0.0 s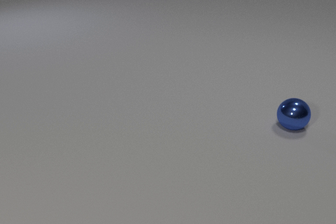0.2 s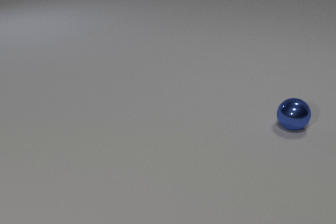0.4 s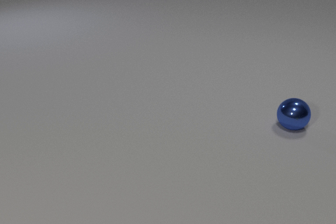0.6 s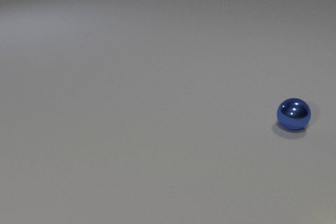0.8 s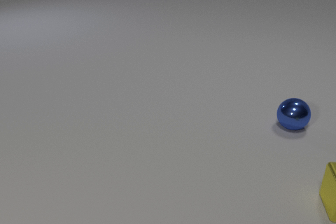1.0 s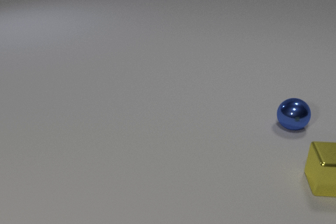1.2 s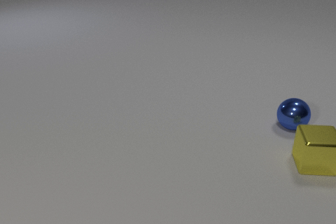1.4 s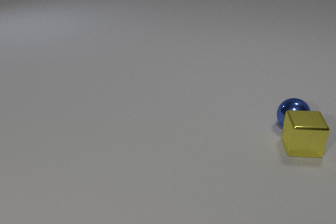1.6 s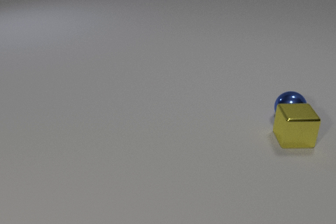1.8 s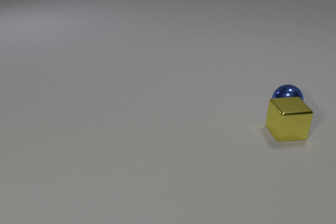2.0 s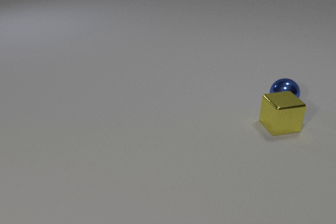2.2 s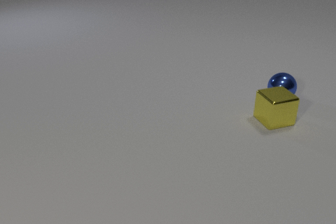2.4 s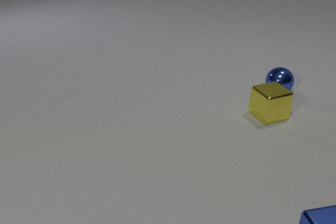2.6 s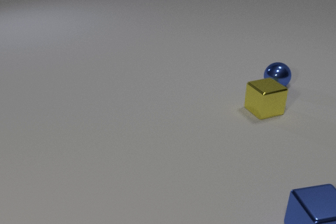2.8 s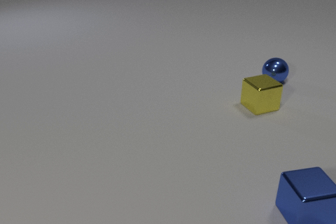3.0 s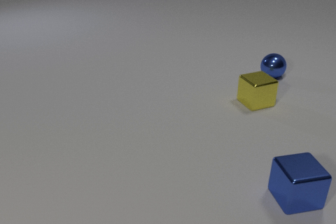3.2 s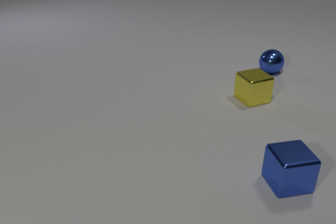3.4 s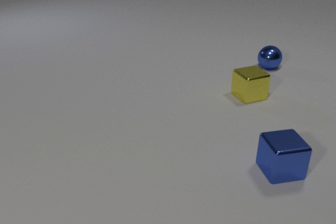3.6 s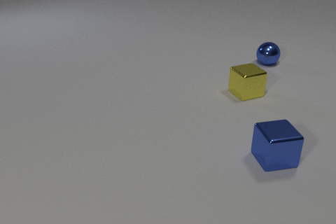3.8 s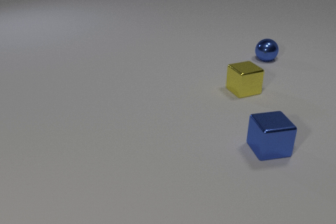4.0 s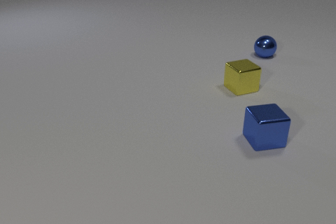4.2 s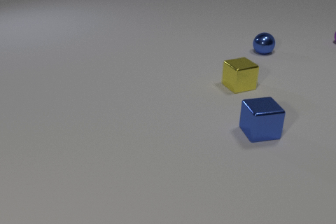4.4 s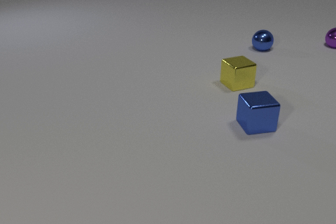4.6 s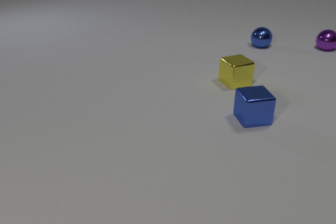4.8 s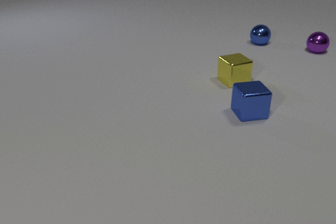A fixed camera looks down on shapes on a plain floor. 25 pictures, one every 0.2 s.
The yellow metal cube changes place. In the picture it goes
away from the camera.
The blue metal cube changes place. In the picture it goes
away from the camera.
0.0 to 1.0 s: The yellow metal cube comes in at the right edge, slides away from the camera and to the left.
1.0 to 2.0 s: The yellow metal cube slides away from the camera and to the left. The blue metal sphere rolls away from the camera. The yellow metal cube and the blue metal sphere collide.
2.0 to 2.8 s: The yellow metal cube slides away from the camera and to the left. The blue metal sphere rolls away from the camera. The blue metal cube comes in at the bottom edge, slides away from the camera and to the left.
2.8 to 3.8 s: The yellow metal cube slides away from the camera and to the left. The blue metal sphere rolls away from the camera. The blue metal cube slides away from the camera and to the left.
3.8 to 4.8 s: The yellow metal cube slides away from the camera and to the left. The blue metal sphere rolls away from the camera. The purple metal sphere comes in at the right edge, rolls toward the camera and to the left. The blue metal cube slides away from the camera.
How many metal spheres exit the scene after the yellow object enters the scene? 0.
Are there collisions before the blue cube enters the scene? yes.
What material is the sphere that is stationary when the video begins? metal.
